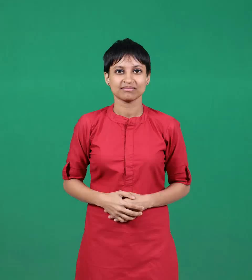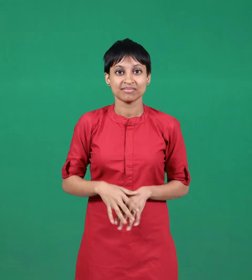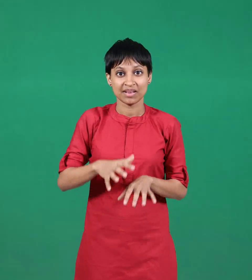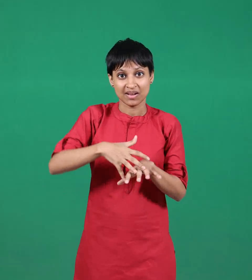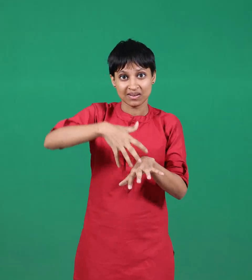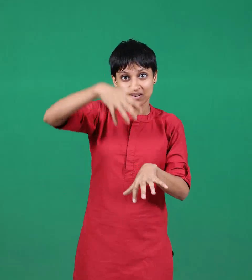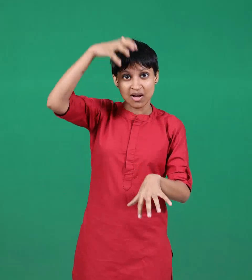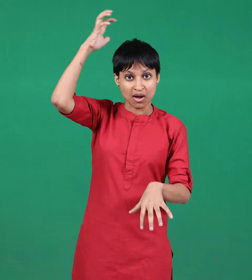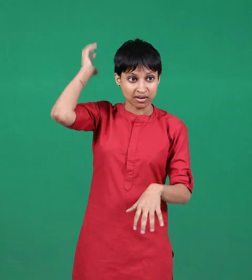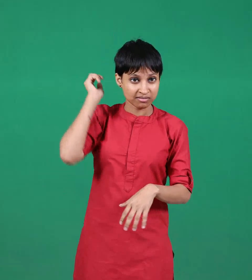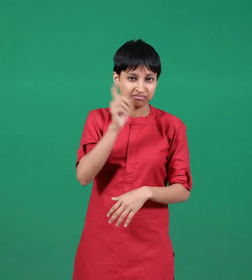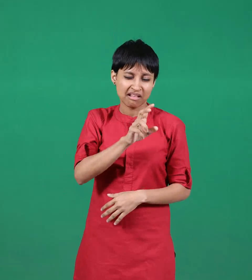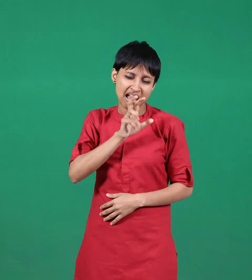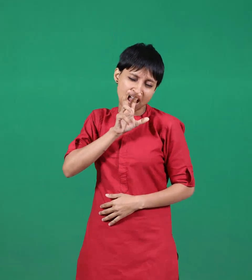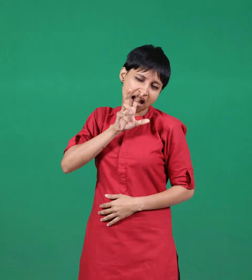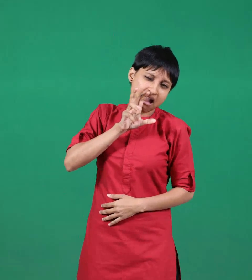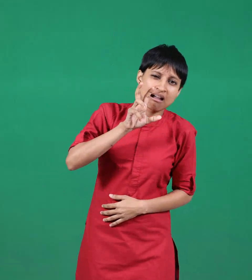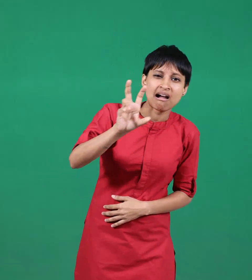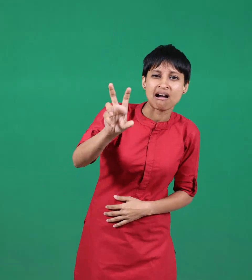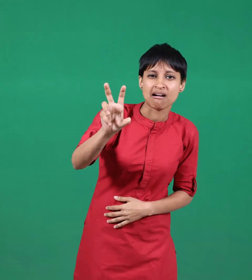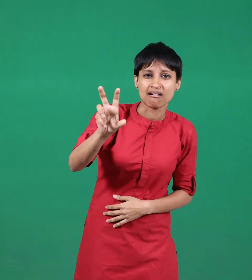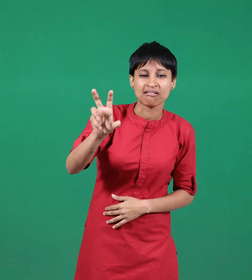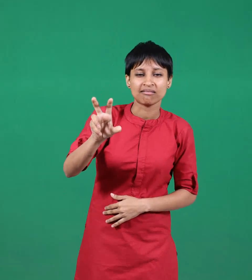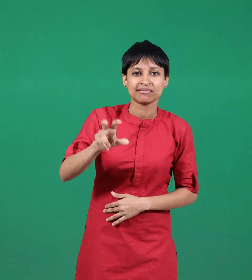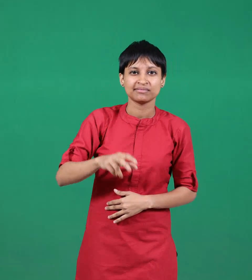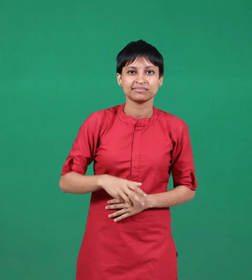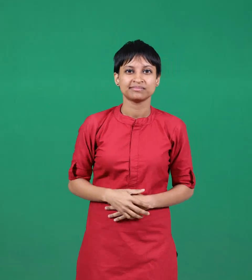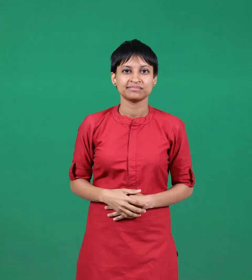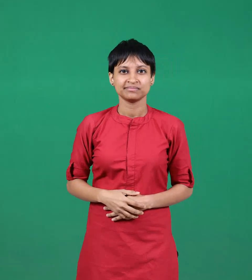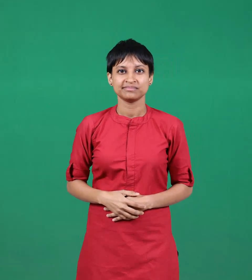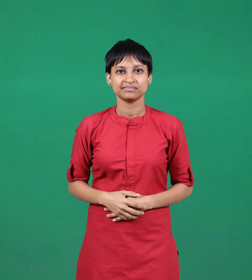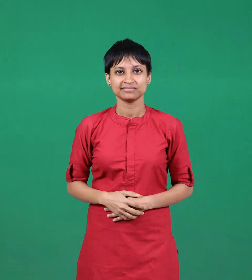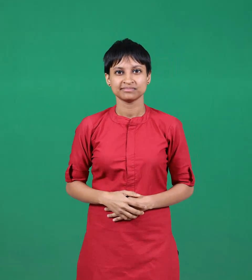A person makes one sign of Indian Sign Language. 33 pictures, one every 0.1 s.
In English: roar
